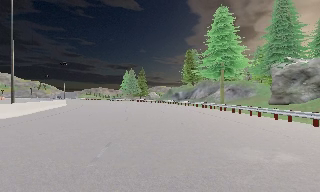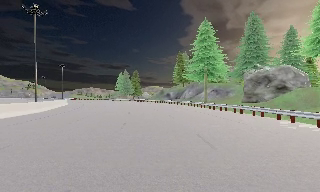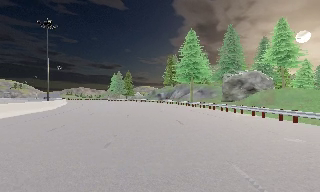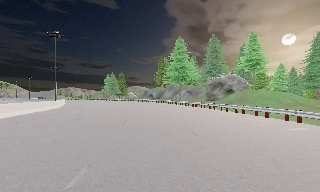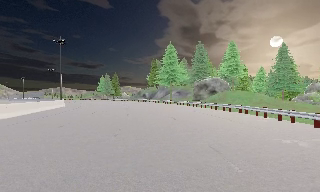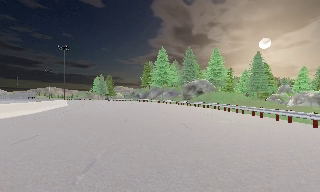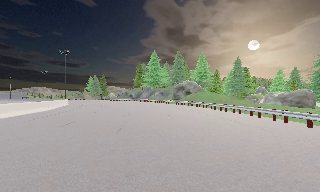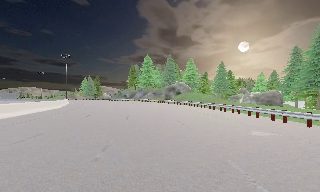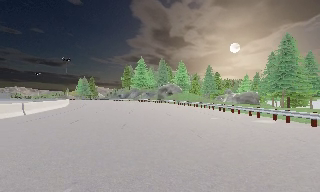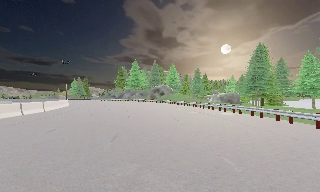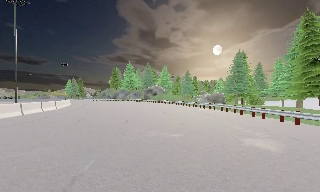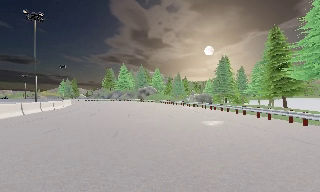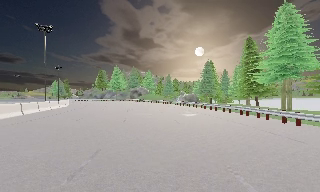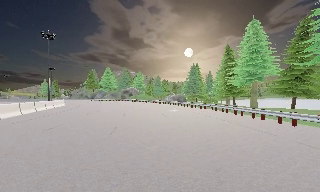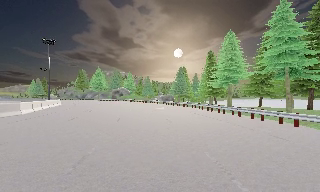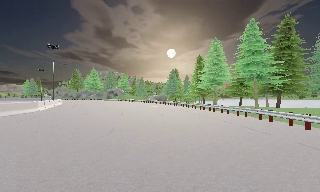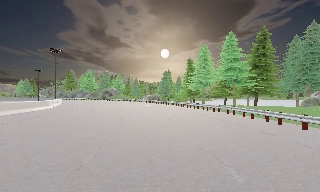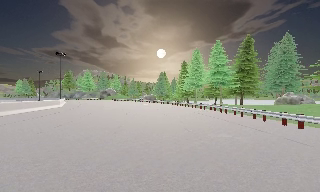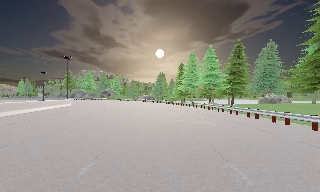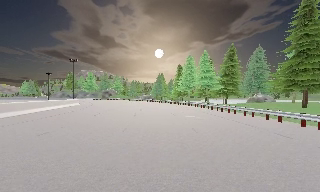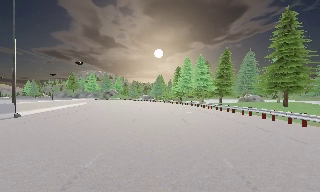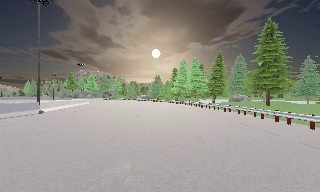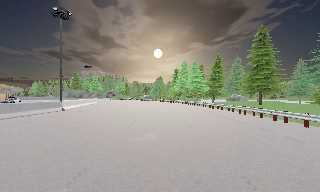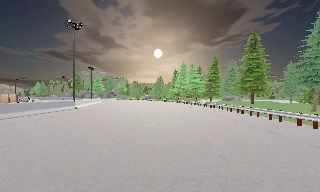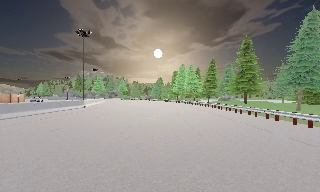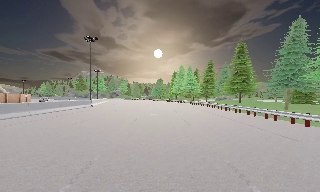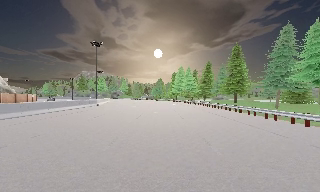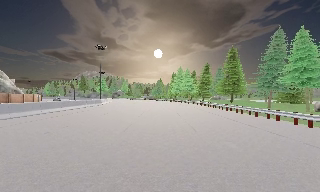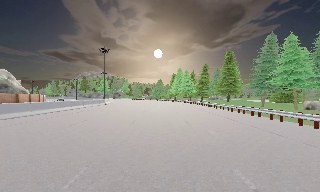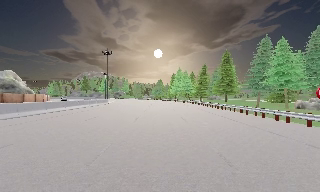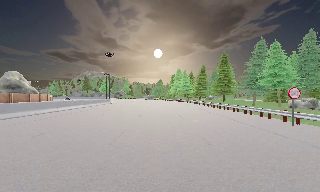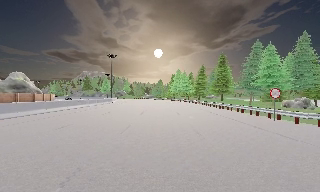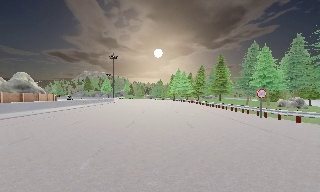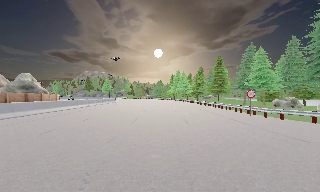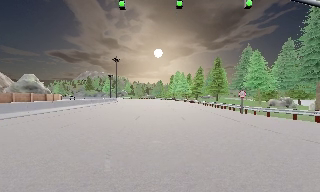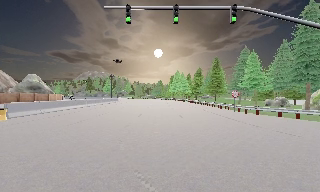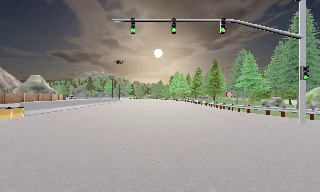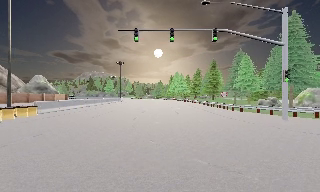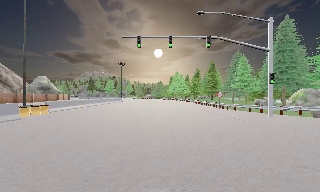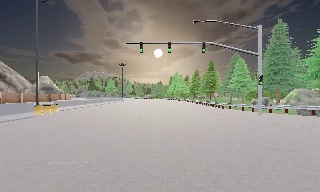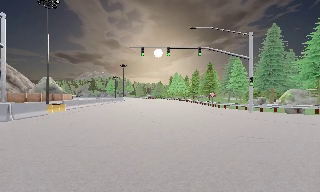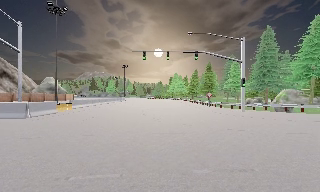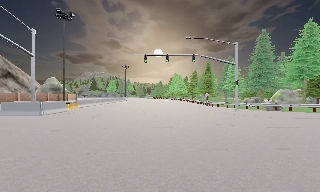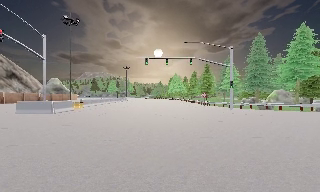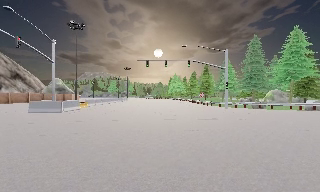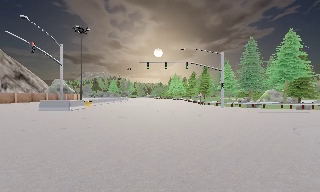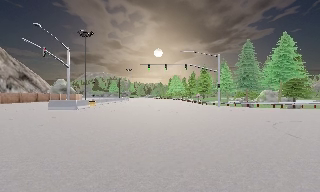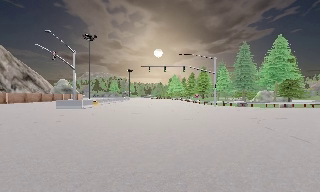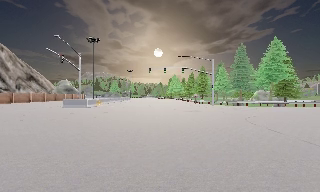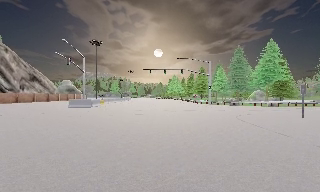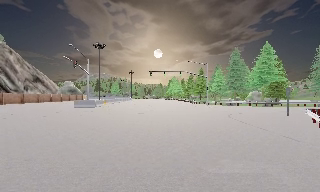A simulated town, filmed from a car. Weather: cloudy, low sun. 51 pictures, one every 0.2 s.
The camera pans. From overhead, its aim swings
clockwise.
The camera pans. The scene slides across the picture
to the left.
0.0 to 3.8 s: The camera swings to its right by about 50 degrees, and the scene slides to the left. It travels backward, about 75 m.
3.8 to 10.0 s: The camera travels backward, about 55 m, so what stands in front gets smaller. It loses speed.
The film runs backward here.
